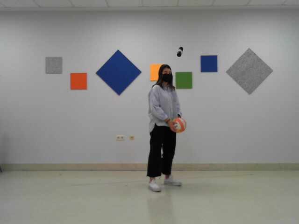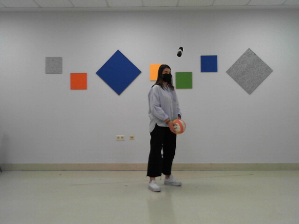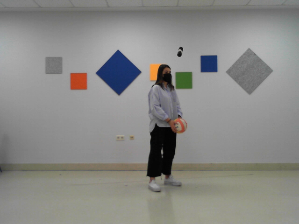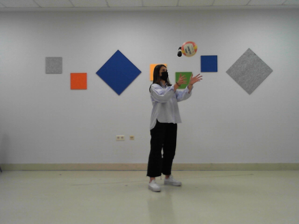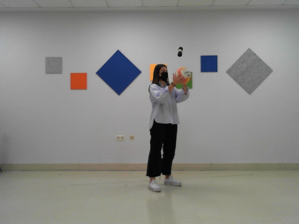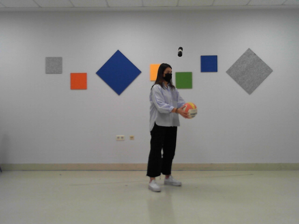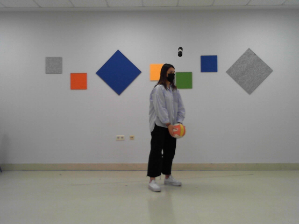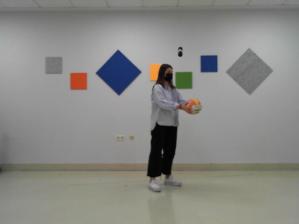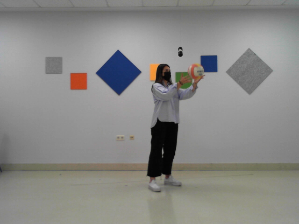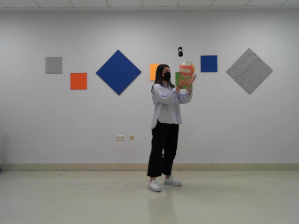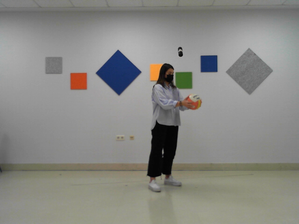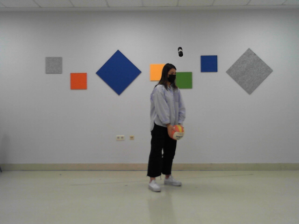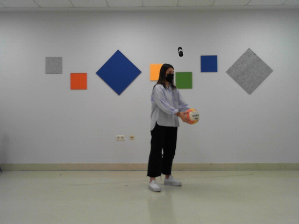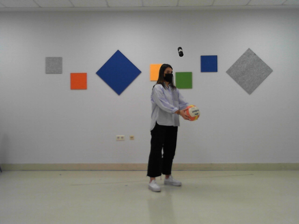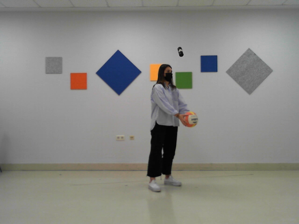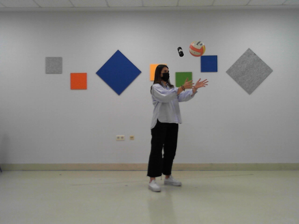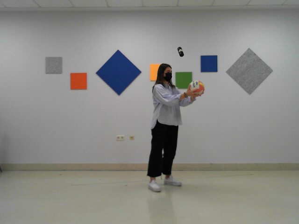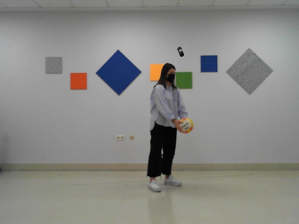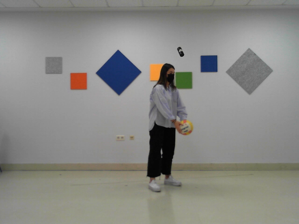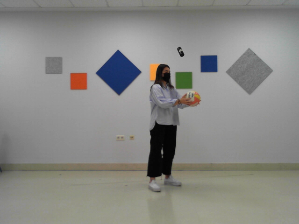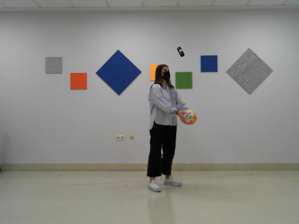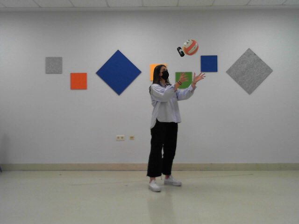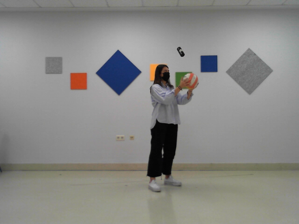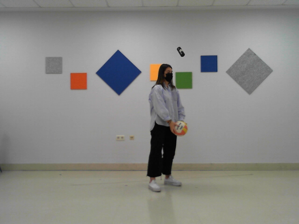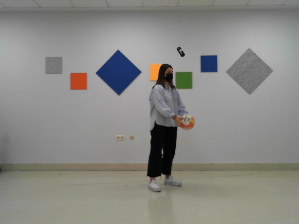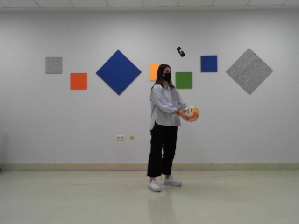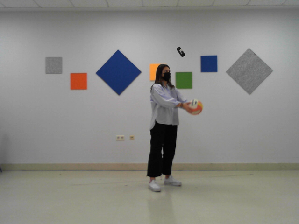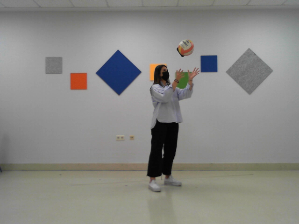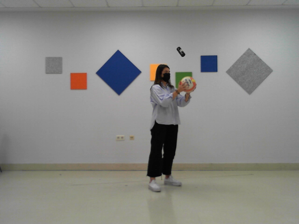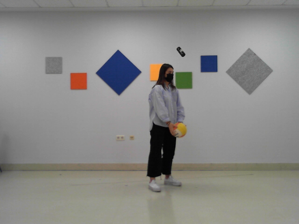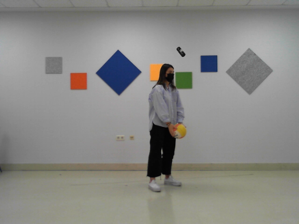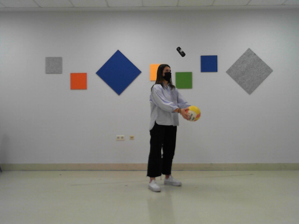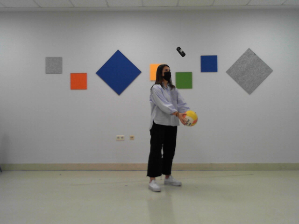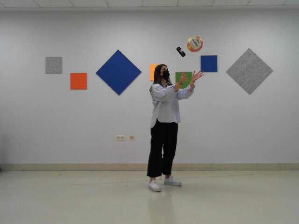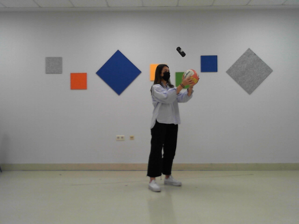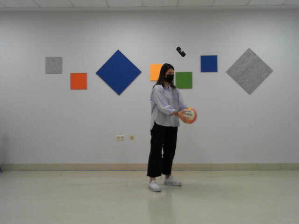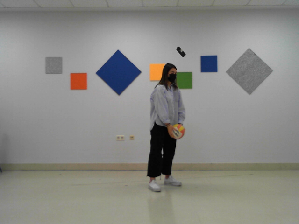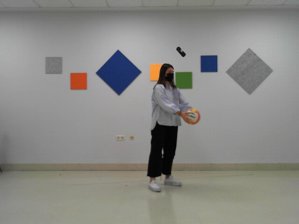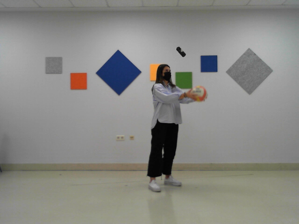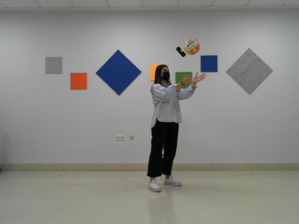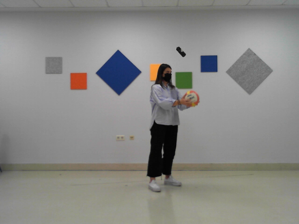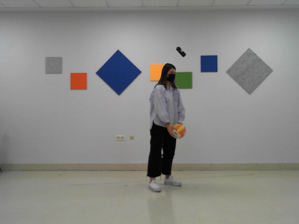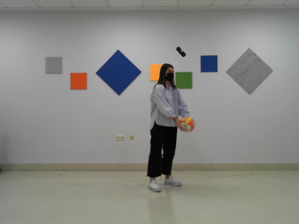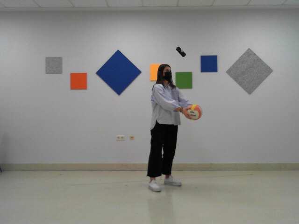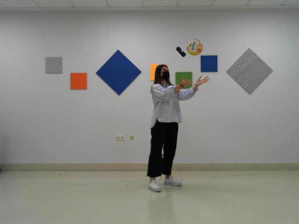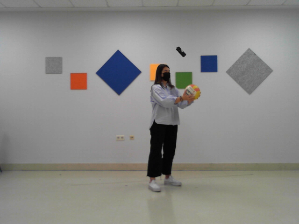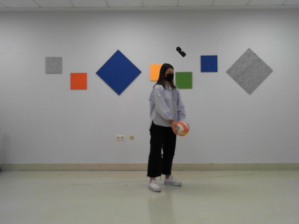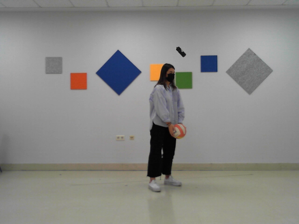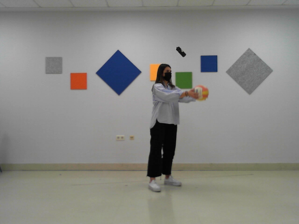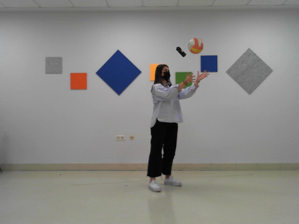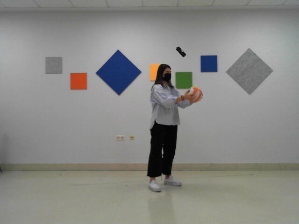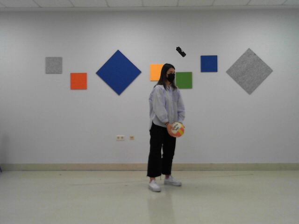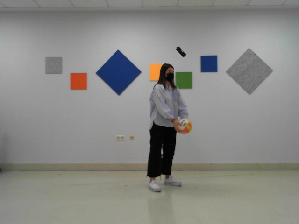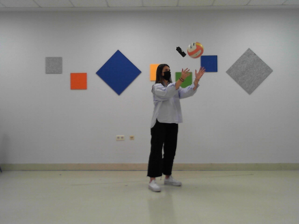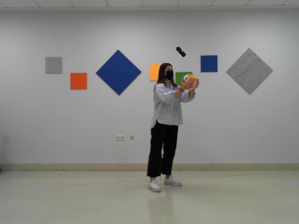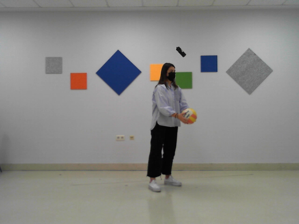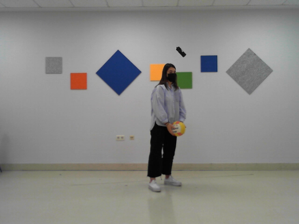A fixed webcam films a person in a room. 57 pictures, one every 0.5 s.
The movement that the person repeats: Throw up a ball and catch it.
